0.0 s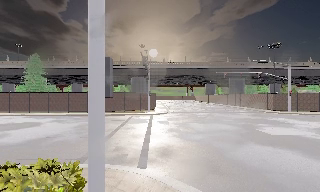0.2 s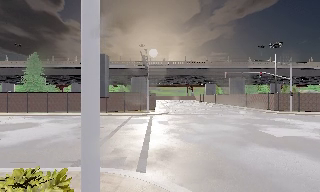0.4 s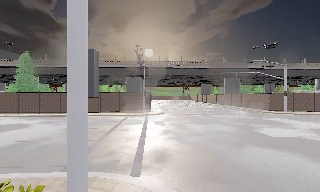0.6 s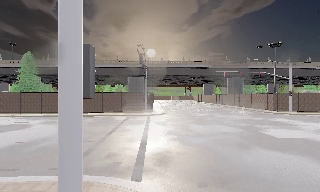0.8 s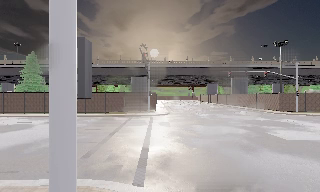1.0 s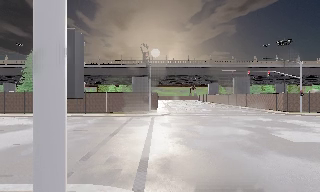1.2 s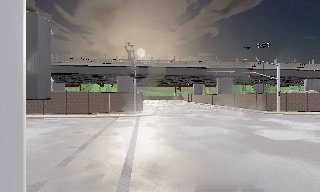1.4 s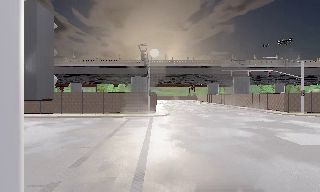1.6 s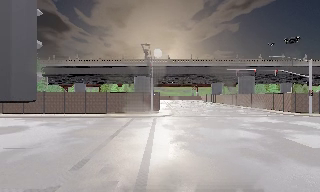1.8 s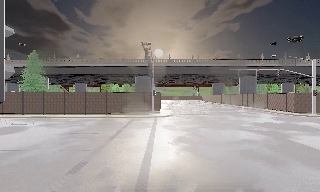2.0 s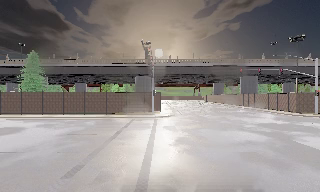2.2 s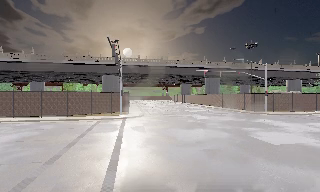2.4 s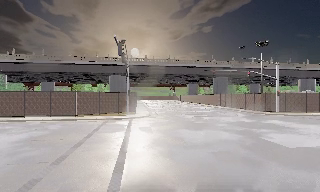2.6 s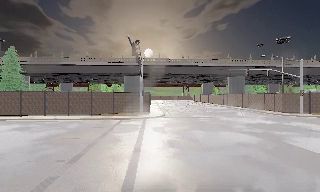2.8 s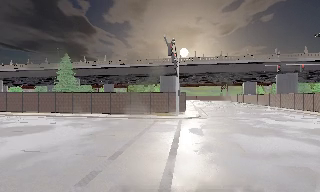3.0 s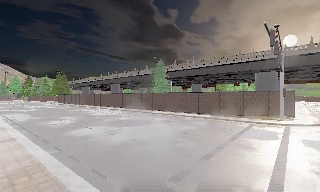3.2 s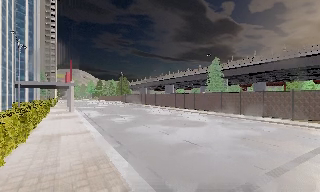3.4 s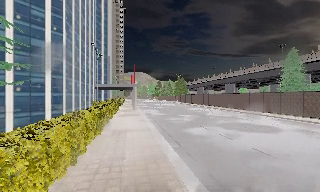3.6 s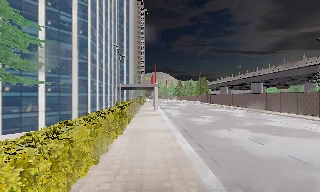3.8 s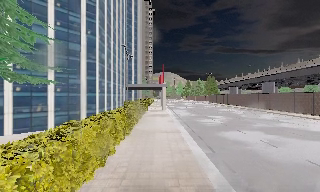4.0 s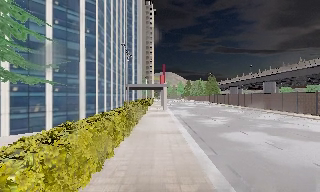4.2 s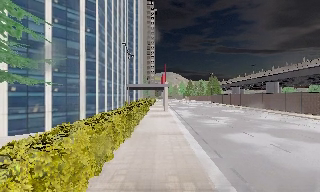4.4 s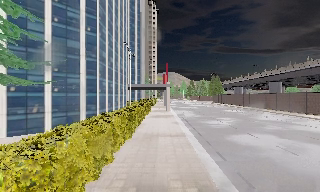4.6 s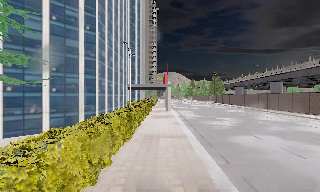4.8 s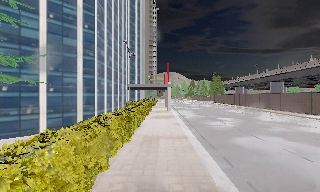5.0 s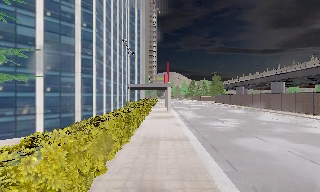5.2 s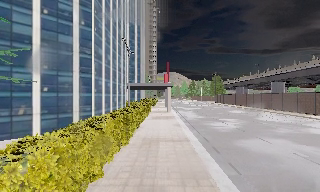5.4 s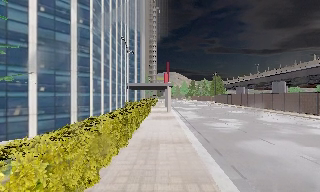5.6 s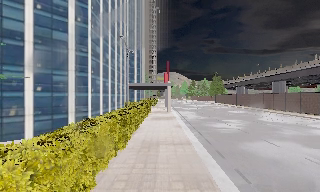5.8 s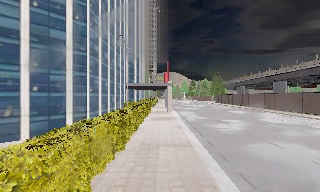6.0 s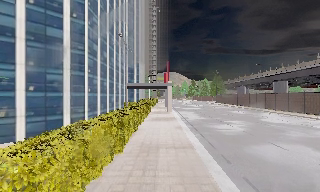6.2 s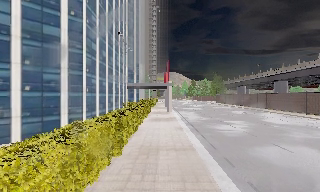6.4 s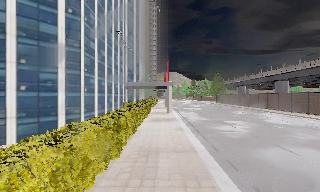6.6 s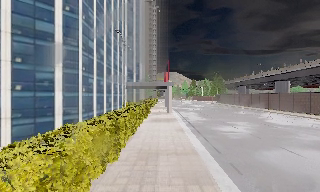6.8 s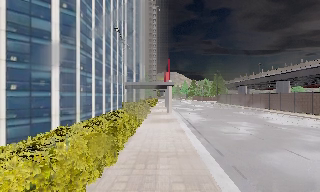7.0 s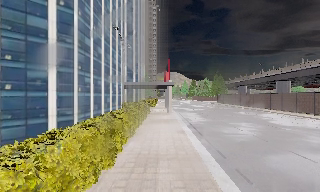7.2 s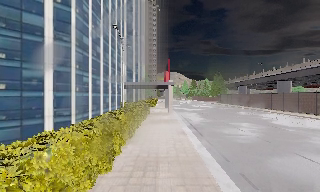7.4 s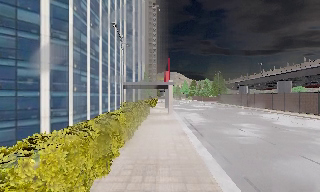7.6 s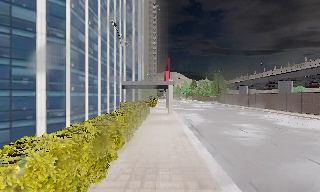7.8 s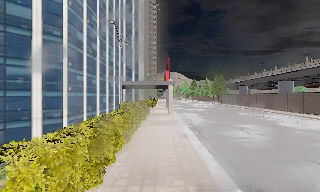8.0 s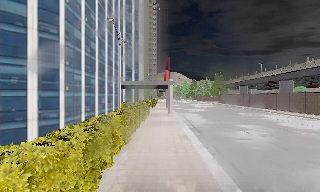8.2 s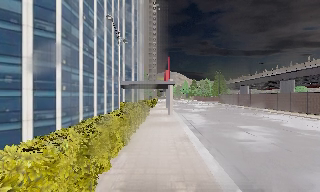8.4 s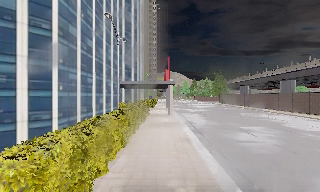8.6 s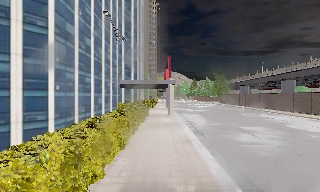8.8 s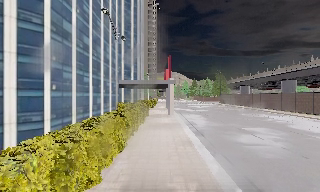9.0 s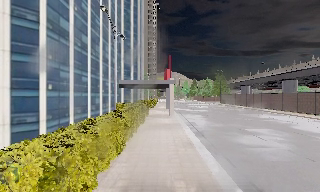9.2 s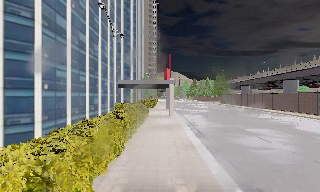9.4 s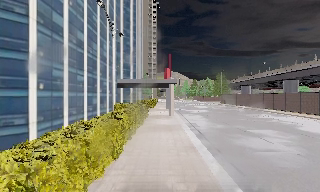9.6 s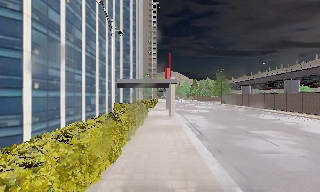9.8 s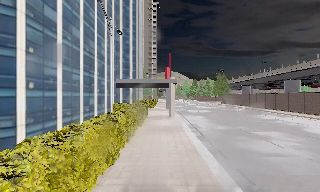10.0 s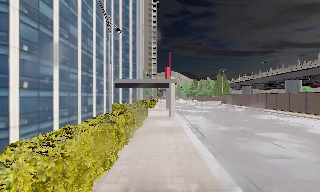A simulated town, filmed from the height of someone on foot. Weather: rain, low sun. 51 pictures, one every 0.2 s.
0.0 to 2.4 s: The camera travels forward, about 3.5 m, so what stands in front looms larger.
2.4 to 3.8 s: The camera pans to its left, which is counterclockwise from overhead, by about 95 degrees. It travels forward, about 2 m.
3.8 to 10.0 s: The camera travels forward, about 9 m, so what stands in front looms larger.
The film runs forward here.
